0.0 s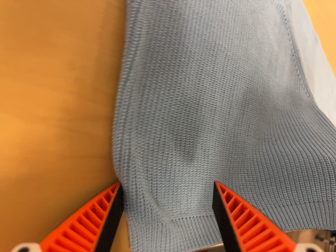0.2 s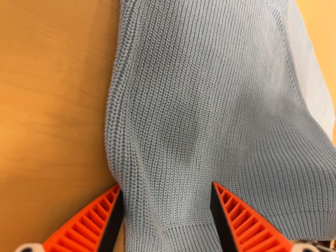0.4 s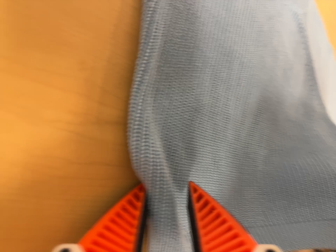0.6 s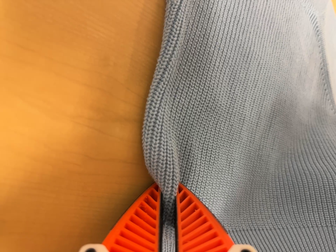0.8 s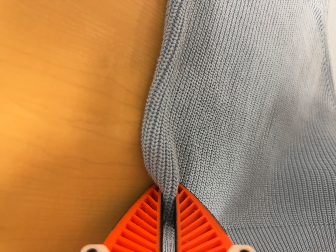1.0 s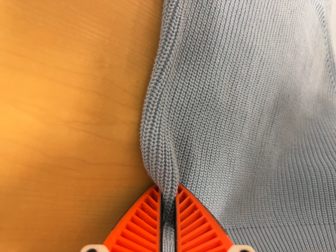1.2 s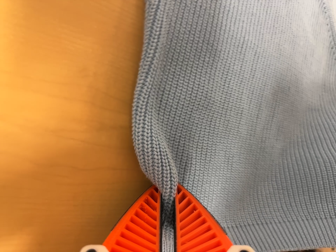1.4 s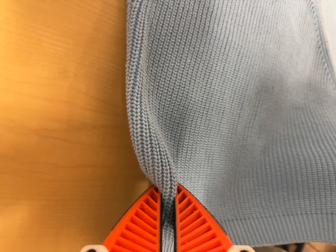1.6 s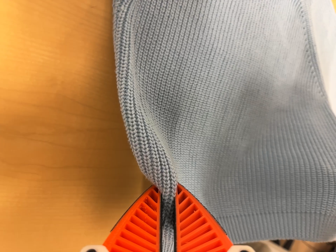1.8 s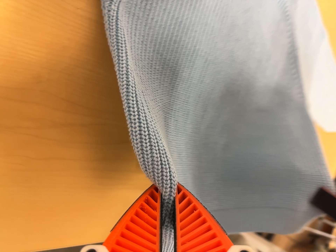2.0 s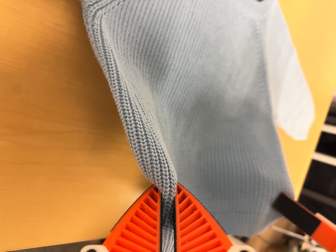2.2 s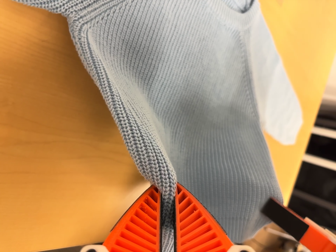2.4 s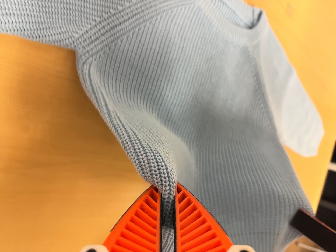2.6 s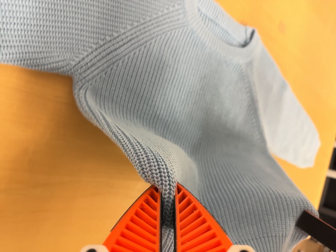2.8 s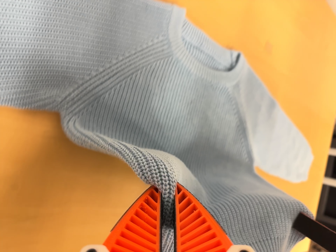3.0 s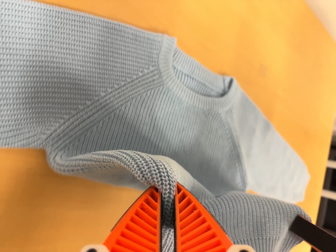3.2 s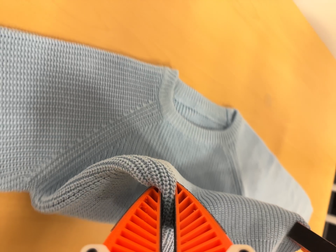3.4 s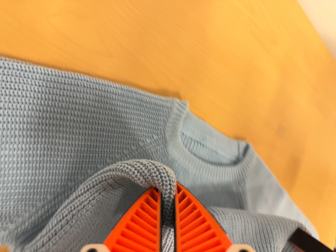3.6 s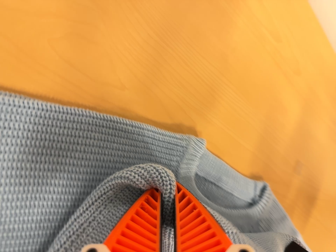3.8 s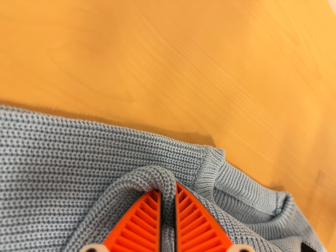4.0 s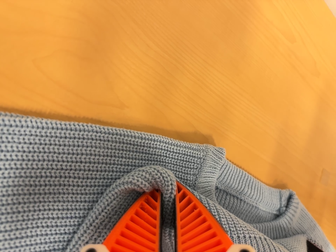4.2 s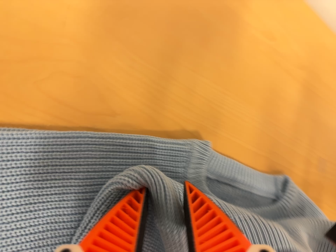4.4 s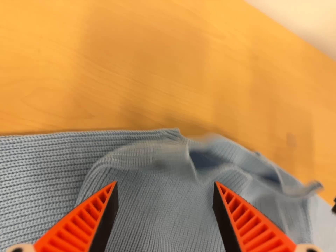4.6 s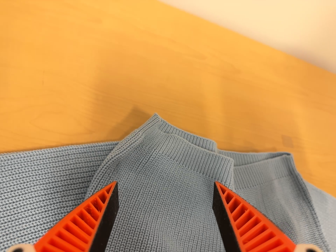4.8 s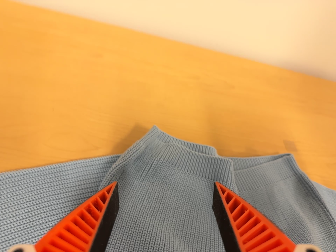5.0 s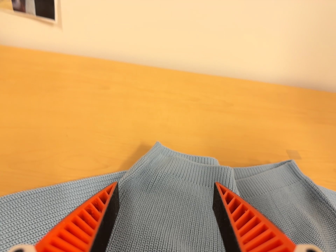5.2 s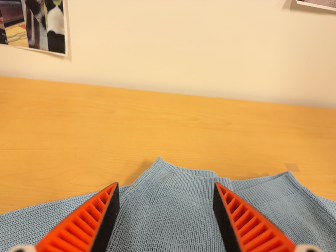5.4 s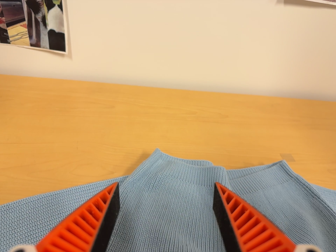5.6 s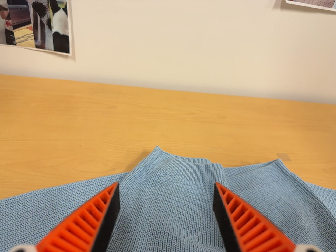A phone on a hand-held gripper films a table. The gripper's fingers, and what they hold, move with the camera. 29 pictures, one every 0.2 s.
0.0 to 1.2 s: The camera shifts only a little, or ends up much as it began.
1.2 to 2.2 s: The camera travels backward, to its right and toward the top of its view, about 12 cm, so what stands in front gets smaller.
2.2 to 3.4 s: The camera travels toward the top of its view, about 18 cm, so close, fixed things drift downward. Its aim tips toward the top of its view by about 10 degrees, and the scene shifts downward.
3.4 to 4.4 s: The camera's aim tips toward the top of its view by about 10 degrees, and the scene shifts downward. It rolls about its line of sight by about 15 degrees, and the scene rotates counterclockwise.
4.4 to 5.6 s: The camera pans to its left by about 10 degrees. It travels toward the bottom of its view, backward and to its right, about 22 cm. Its aim tips toward the top of its view by about 35 degrees. It rolls about its line of sight by about 20 degrees, and the scene rotates counterclockwise.
The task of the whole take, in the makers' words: fold up.
The film runs forward here.
